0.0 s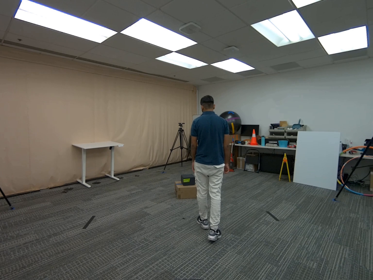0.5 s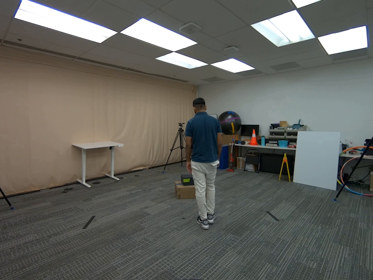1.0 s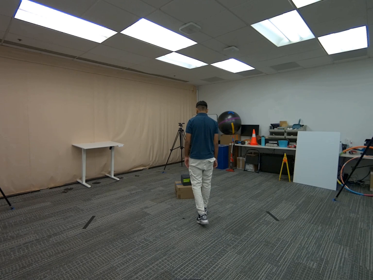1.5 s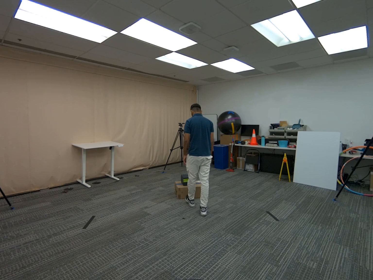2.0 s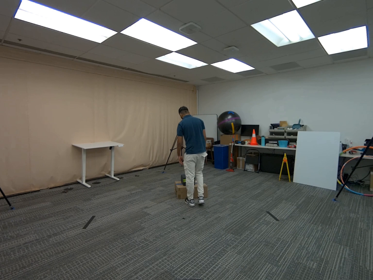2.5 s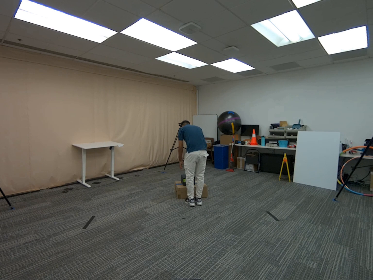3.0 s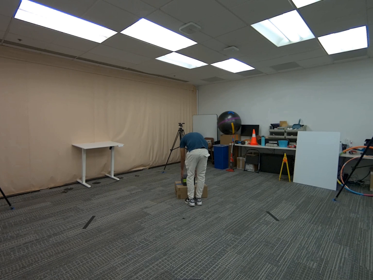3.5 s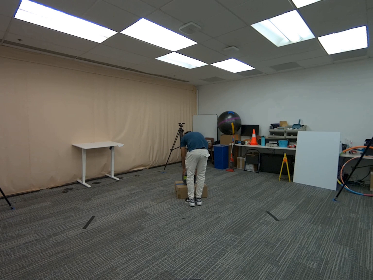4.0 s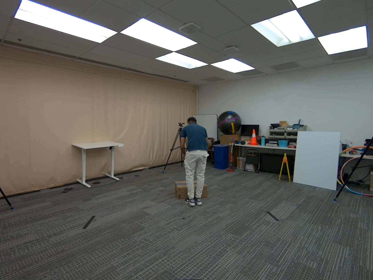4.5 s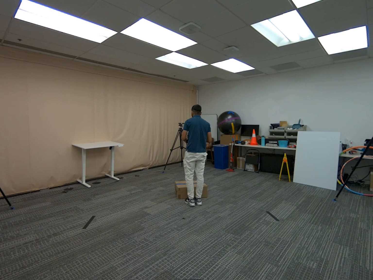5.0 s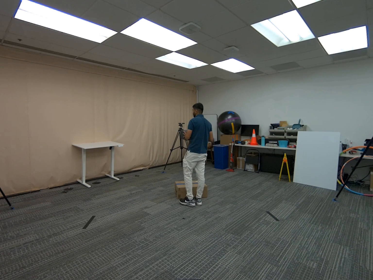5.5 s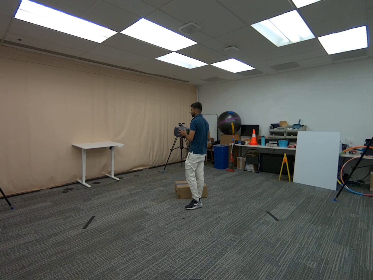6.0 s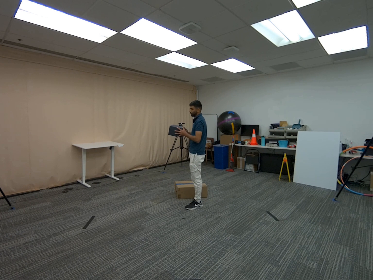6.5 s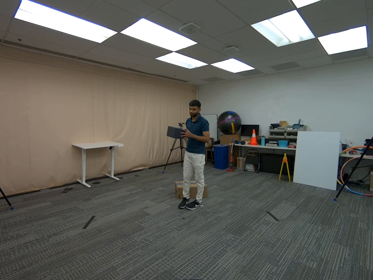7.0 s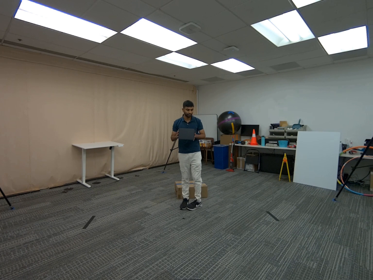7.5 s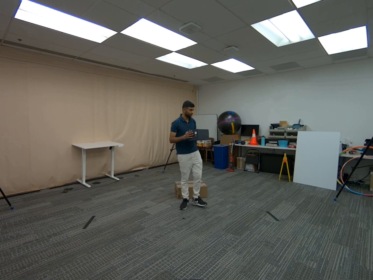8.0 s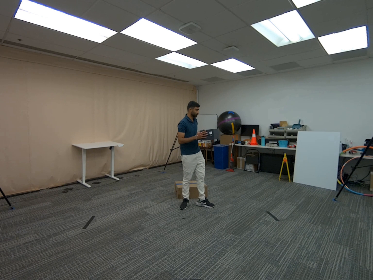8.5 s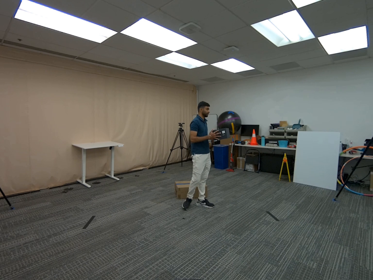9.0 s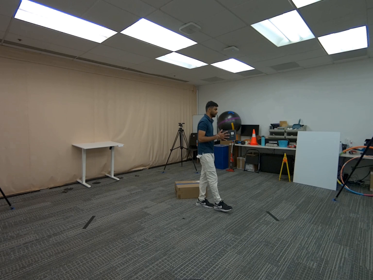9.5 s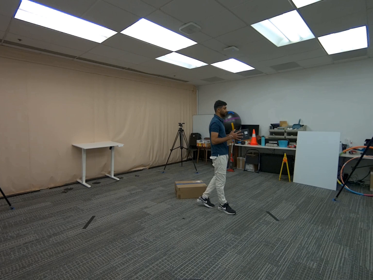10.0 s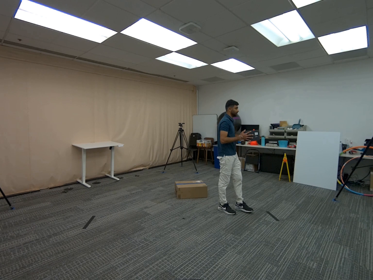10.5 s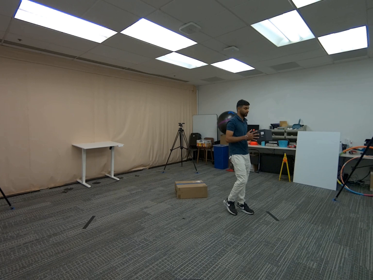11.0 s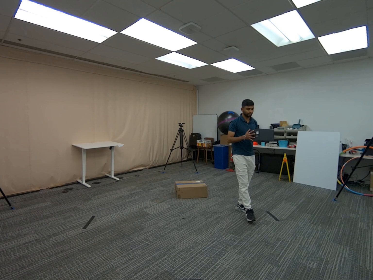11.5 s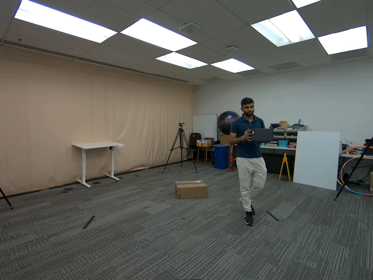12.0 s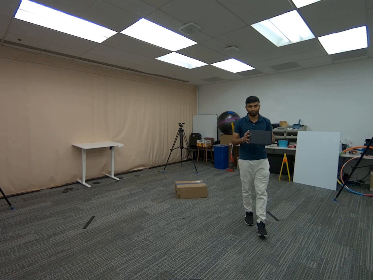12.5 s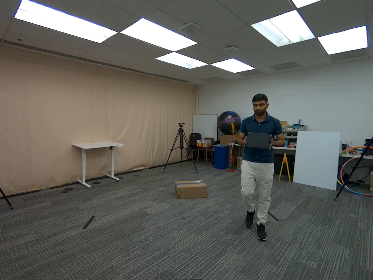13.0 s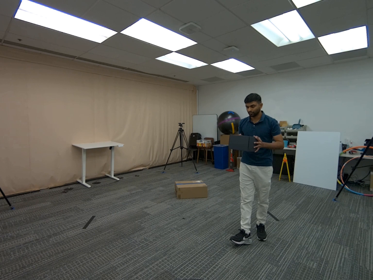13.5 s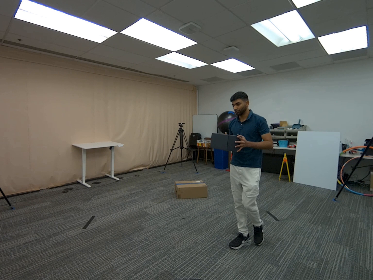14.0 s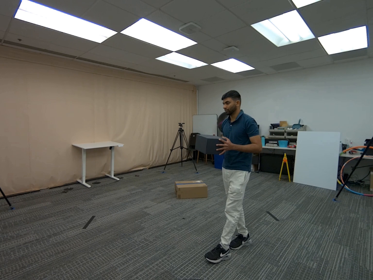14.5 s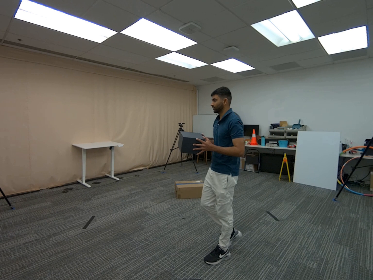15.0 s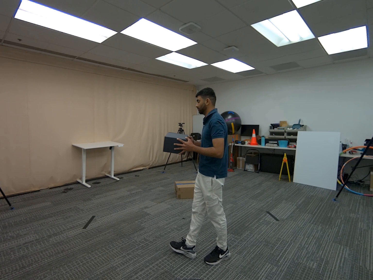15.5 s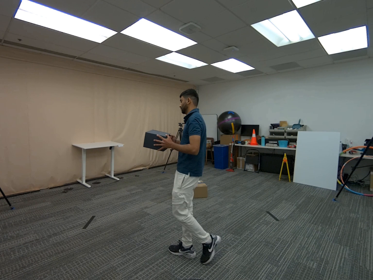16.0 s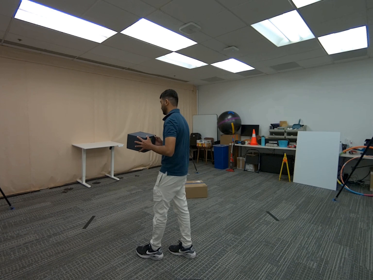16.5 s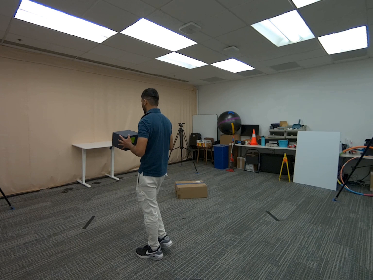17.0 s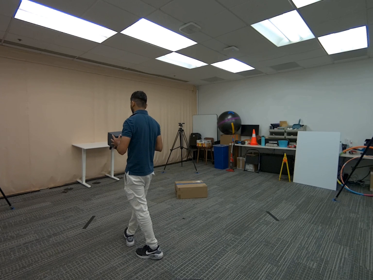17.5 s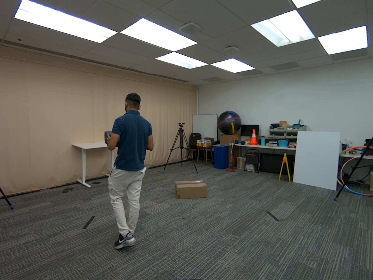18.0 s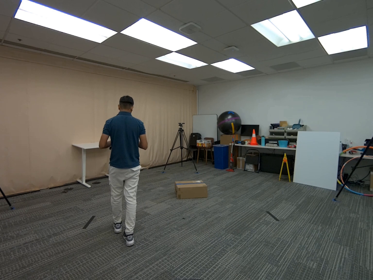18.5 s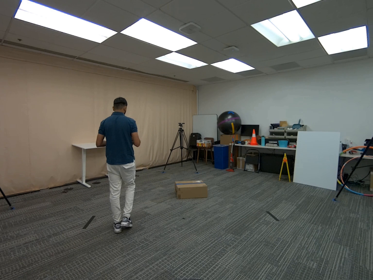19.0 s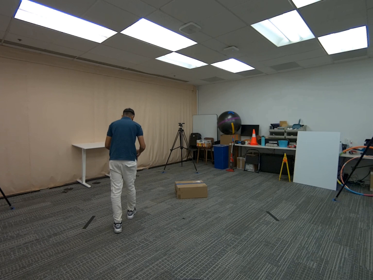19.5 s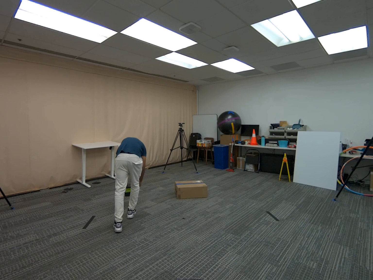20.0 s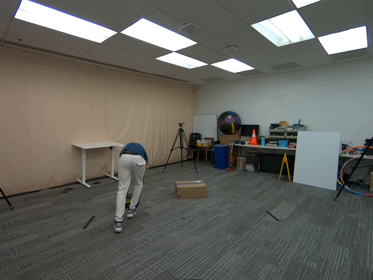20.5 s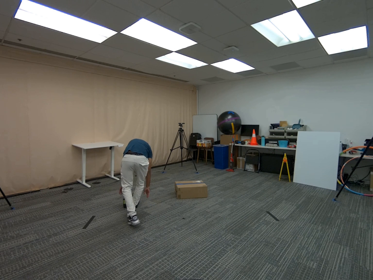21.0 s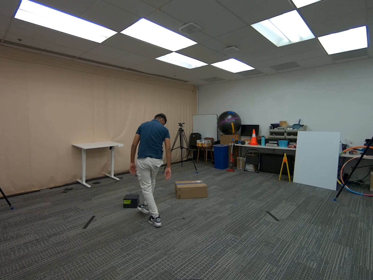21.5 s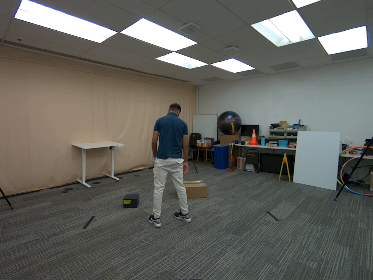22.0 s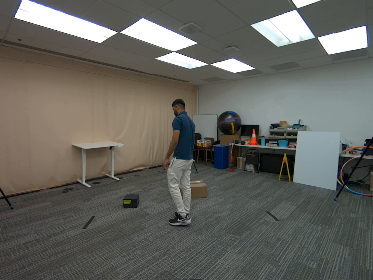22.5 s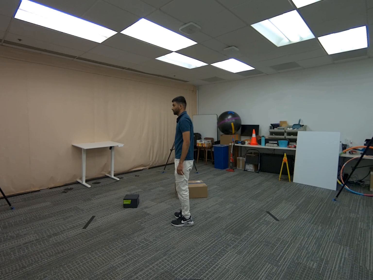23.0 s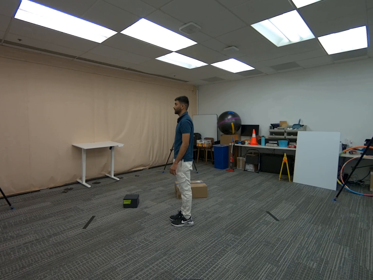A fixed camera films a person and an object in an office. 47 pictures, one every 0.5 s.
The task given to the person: Walk to the black square box from the big brown cardboard box, pick up the black square box with both hands, and place the black square box to the ground.
